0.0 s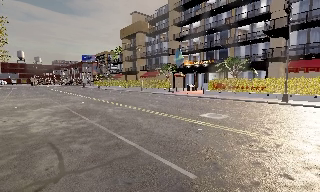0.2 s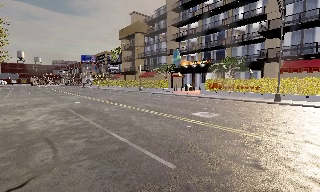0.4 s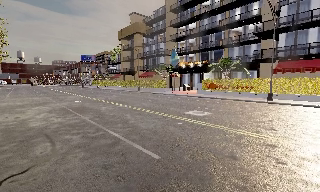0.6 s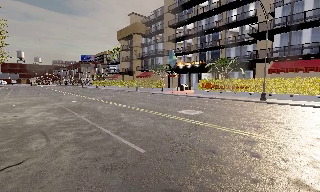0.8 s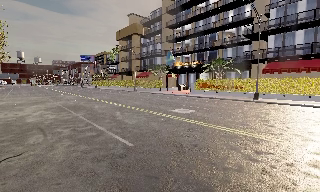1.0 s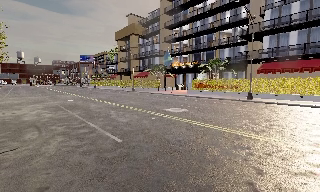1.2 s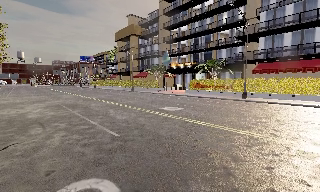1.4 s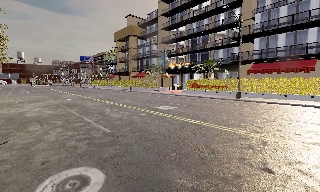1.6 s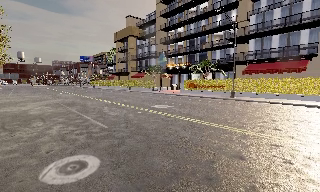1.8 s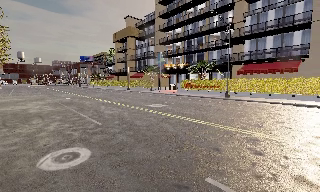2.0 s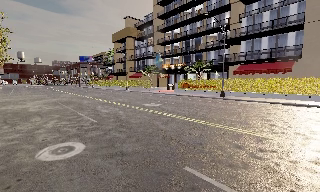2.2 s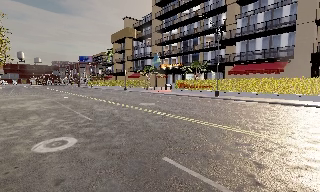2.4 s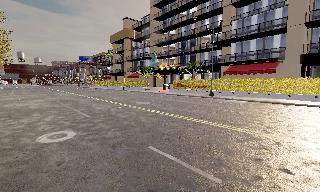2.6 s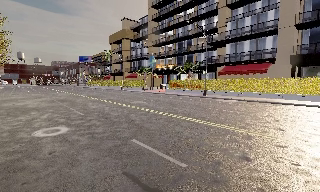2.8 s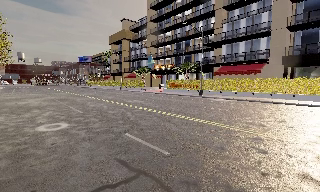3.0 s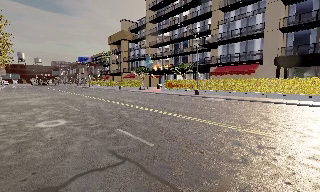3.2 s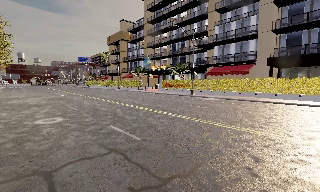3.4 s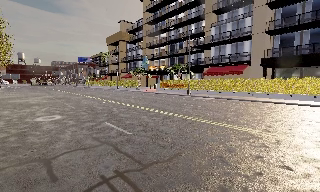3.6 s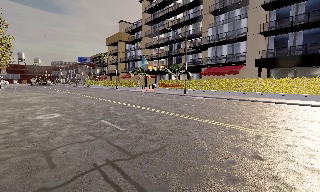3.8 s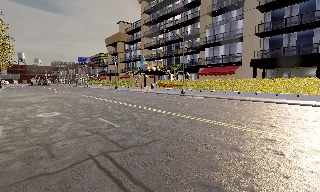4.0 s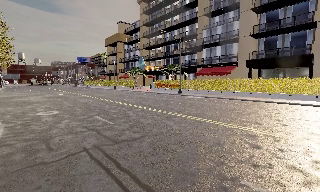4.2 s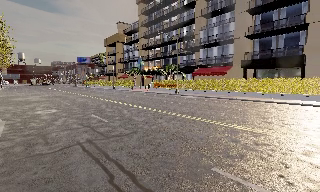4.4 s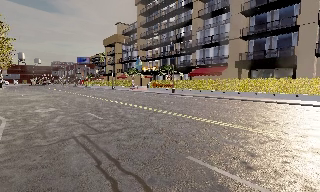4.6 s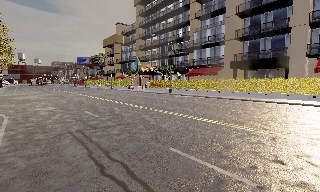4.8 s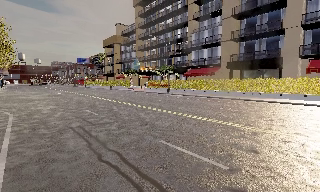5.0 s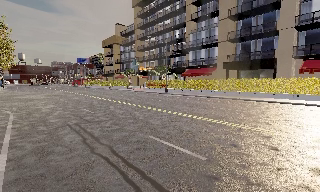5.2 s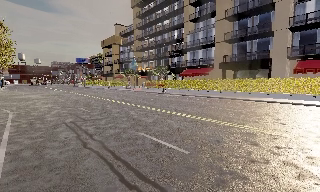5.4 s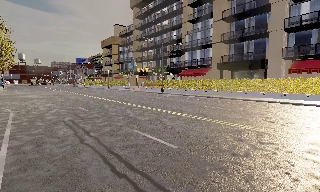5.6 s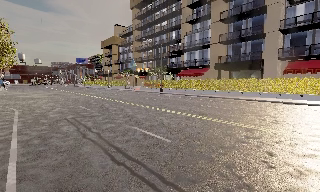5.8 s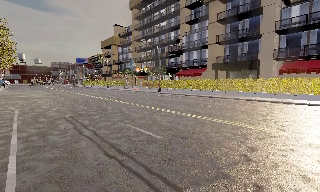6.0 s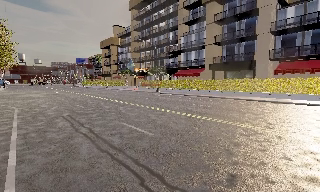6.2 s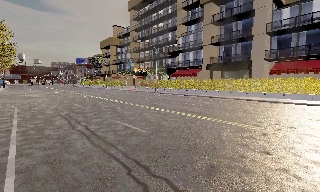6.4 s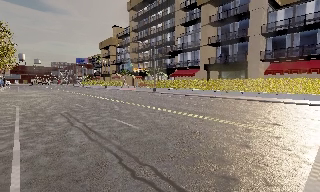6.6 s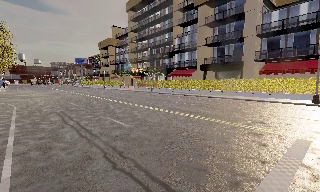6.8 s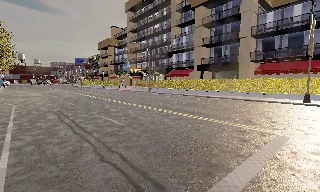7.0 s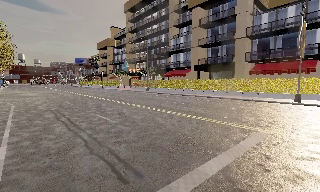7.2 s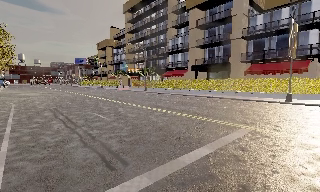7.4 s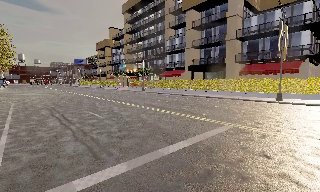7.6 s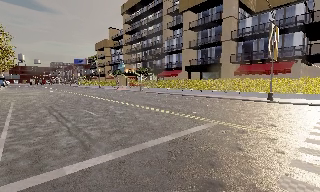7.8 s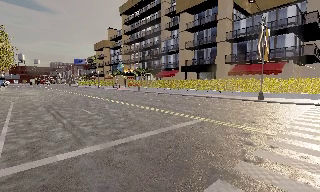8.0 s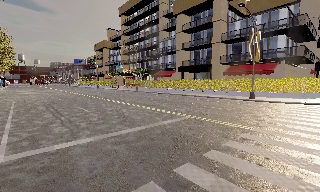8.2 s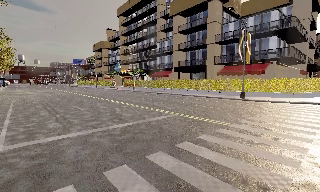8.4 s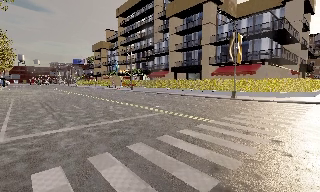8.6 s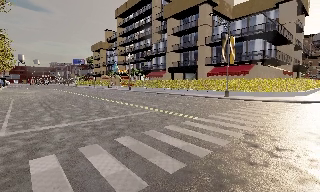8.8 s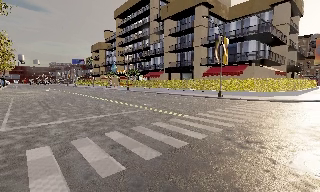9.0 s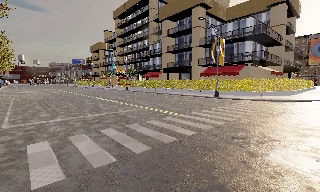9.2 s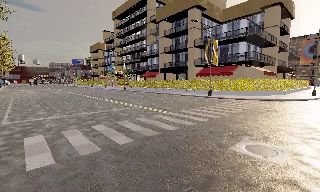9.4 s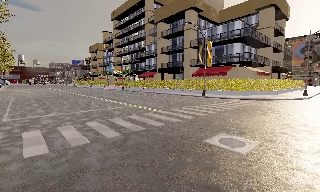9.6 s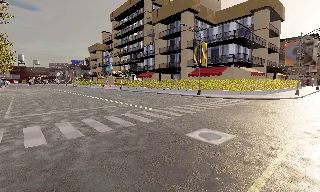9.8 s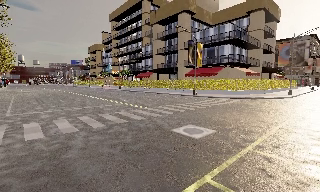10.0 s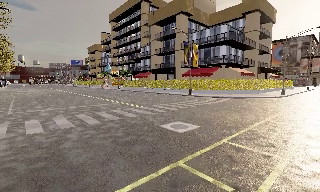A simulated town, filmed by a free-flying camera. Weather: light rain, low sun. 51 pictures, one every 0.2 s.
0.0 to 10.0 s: The camera travels backward and to its right, about 30 m, so what stands in front gets smaller.
The film runs forward here.
